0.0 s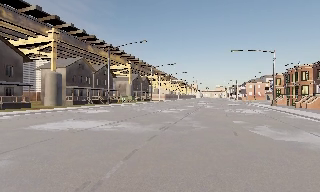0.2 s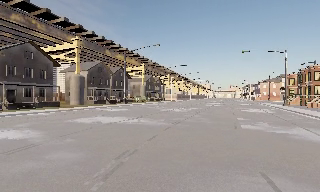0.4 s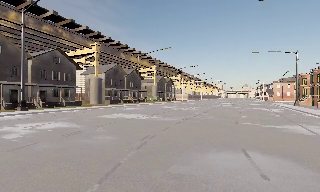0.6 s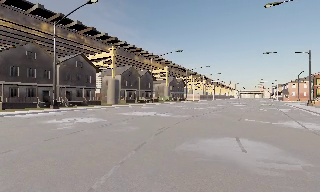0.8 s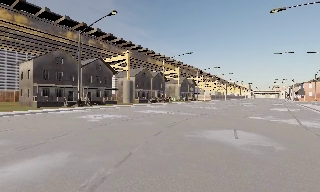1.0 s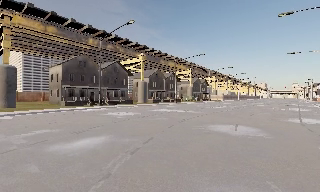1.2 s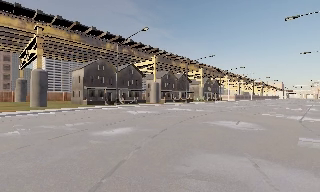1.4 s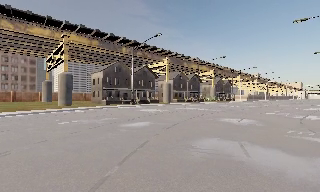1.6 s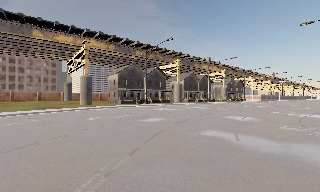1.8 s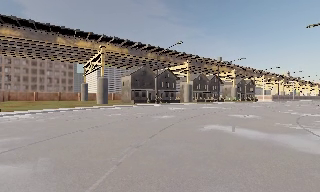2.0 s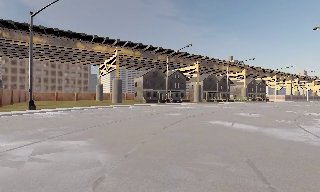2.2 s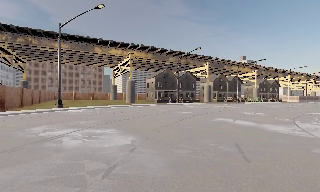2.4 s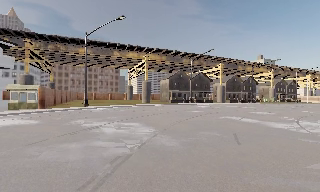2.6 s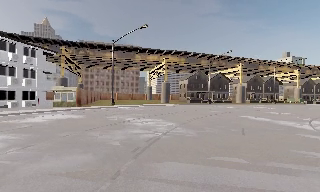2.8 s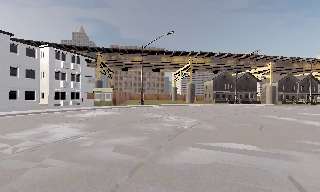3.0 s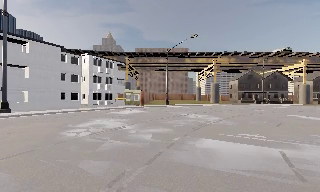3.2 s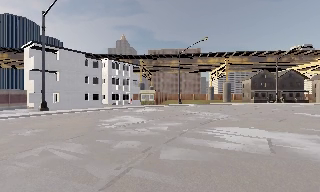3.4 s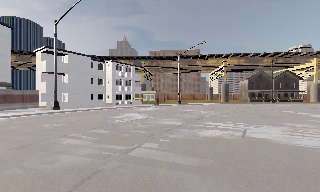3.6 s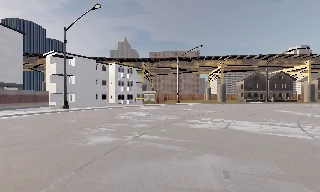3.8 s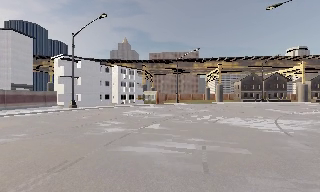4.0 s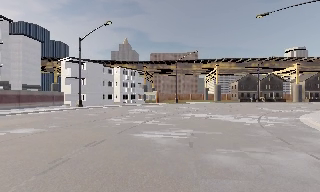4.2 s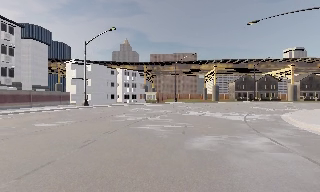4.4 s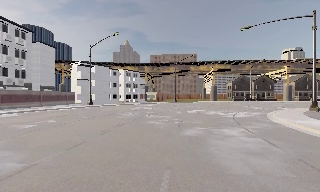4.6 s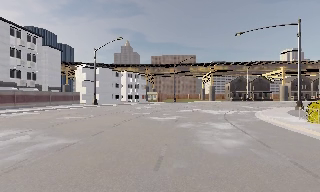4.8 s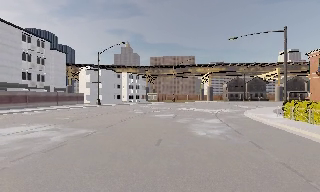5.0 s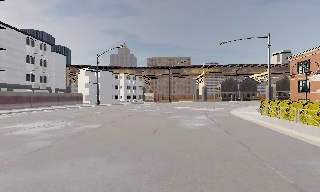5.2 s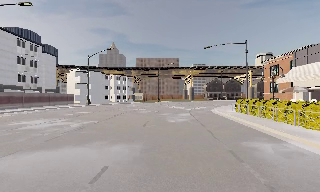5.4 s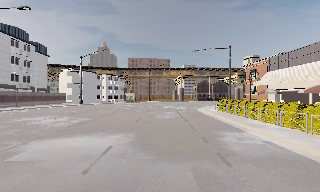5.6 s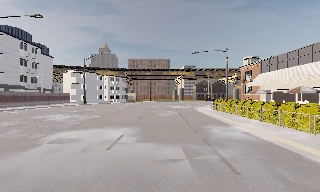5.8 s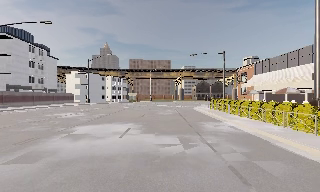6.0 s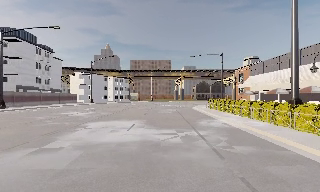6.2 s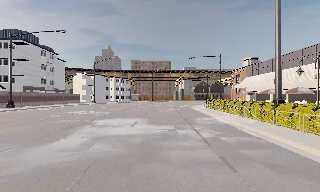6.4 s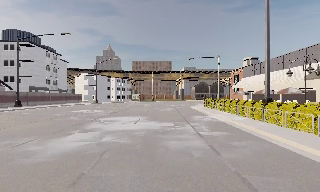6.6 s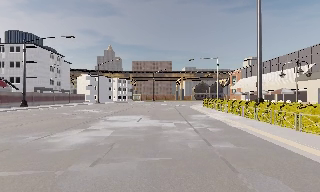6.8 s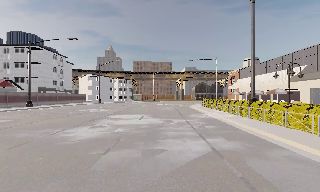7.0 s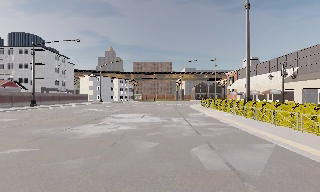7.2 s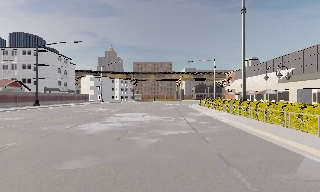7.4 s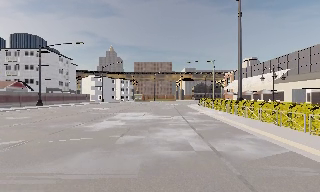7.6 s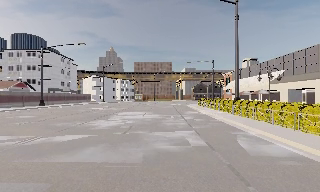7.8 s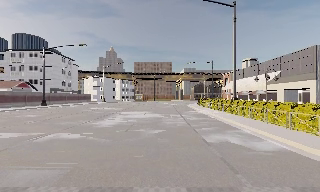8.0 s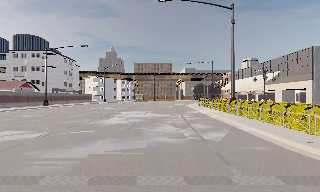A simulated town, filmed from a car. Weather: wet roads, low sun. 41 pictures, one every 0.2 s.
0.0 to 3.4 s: The scene slides to the right, as the camera pans about 75 degrees to its left. It travels backward, about 30 m.
3.4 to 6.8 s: The camera travels backward, about 25 m, so what stands in front gets smaller. It loses speed.
6.8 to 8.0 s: The camera travels backward, about 3.5 m, so what stands in front gets smaller. It loses speed.
The film runs backward here.
